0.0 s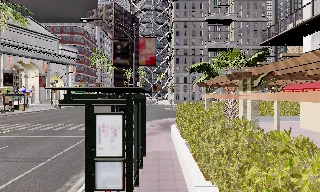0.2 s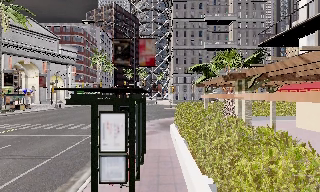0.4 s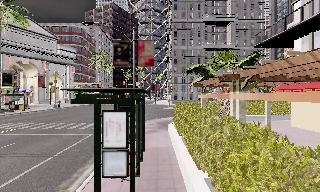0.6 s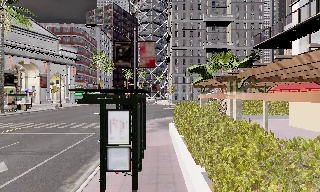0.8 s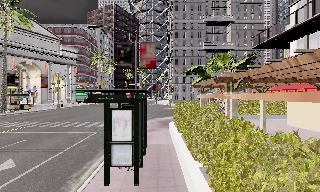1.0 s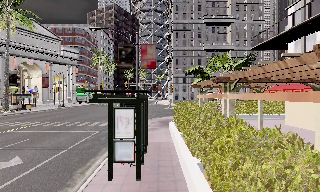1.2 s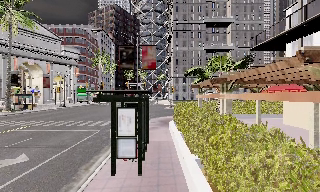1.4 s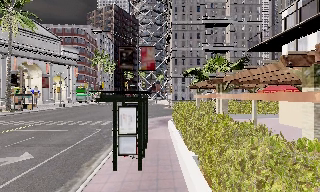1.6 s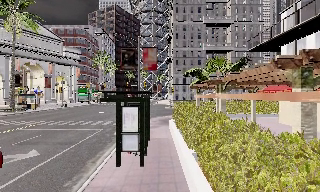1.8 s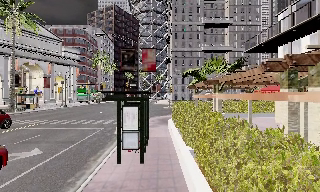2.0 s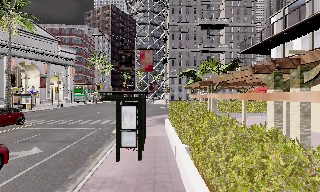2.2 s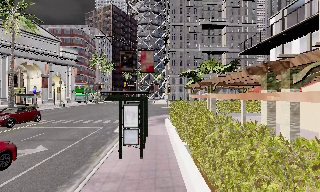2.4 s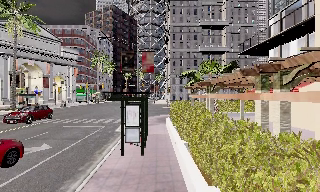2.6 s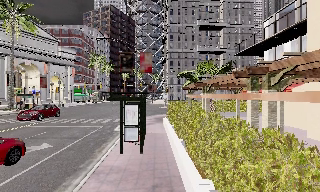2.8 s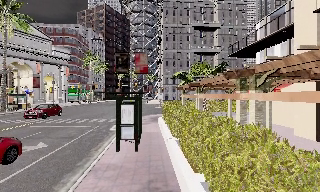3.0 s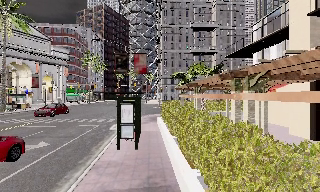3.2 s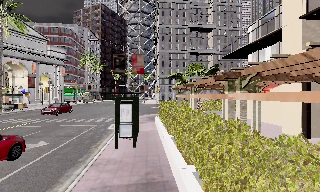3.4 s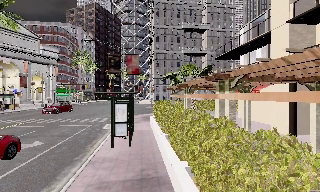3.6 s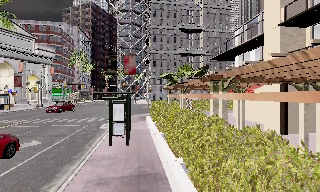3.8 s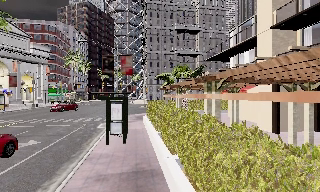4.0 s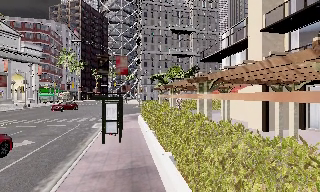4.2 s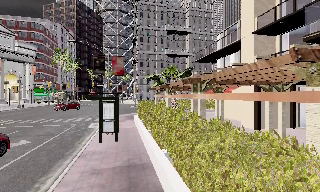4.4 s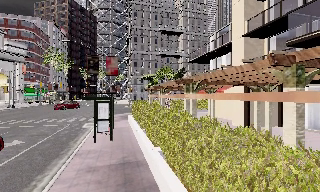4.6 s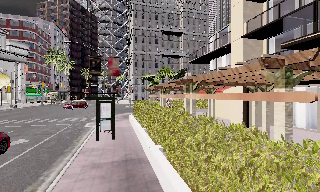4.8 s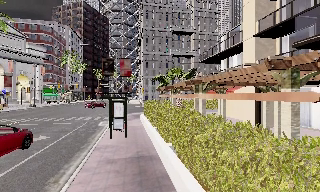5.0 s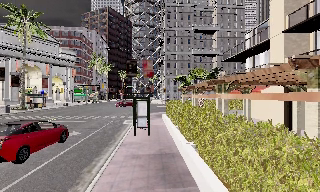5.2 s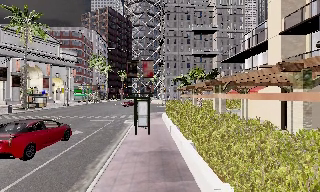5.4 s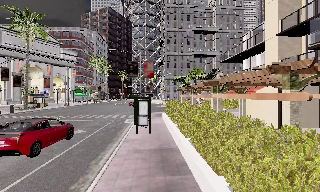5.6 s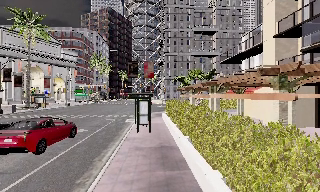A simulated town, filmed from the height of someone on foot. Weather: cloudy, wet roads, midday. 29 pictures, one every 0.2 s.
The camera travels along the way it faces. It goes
backward.
0.0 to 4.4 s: The camera pans to its right, which is clockwise from overhead, by about 15 degrees. It travels backward, about 6 m, so what stands in front gets smaller.
4.4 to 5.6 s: The camera swings to its left by about 10 degrees, and the scene slides to the right. It travels backward, about 2 m, so what stands in front gets smaller.
The film runs backward here.
